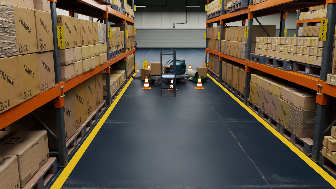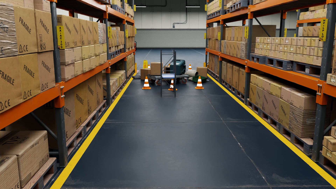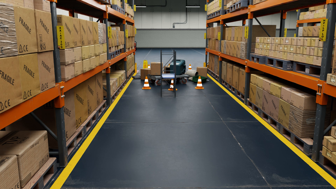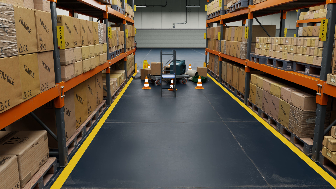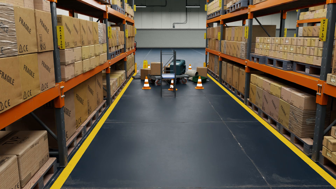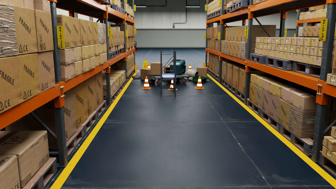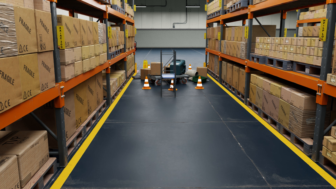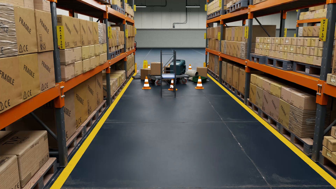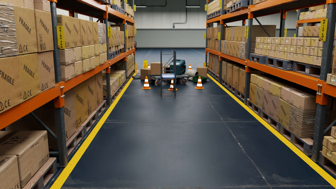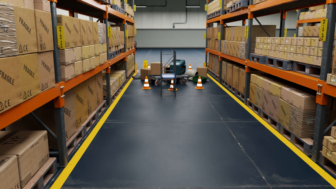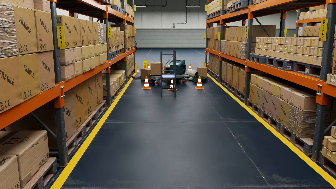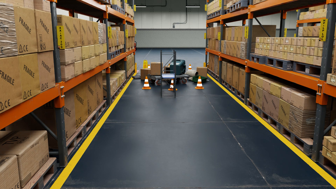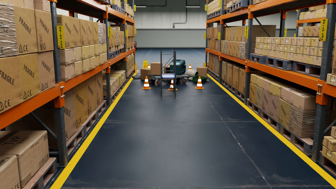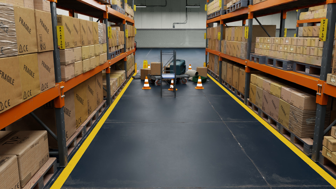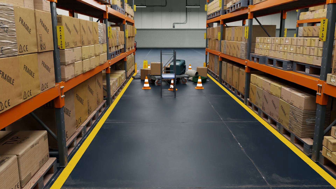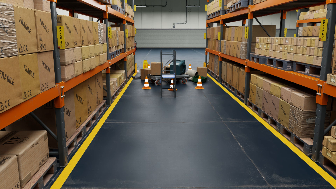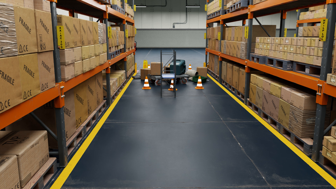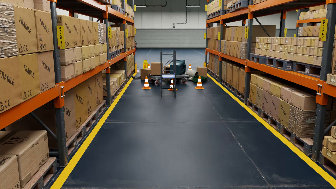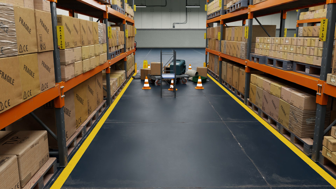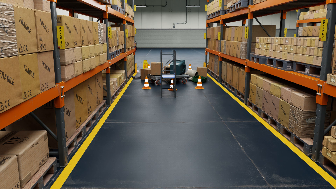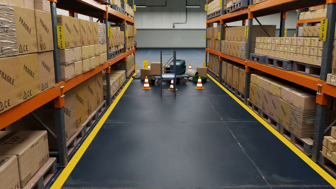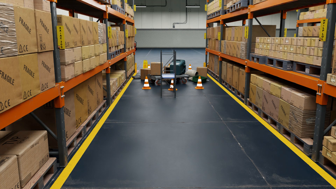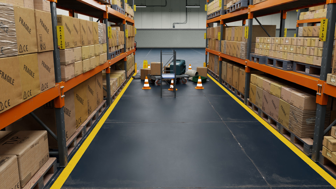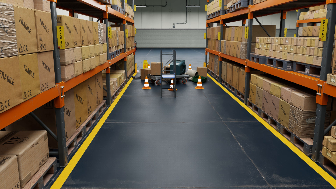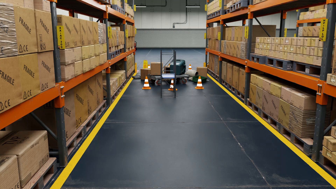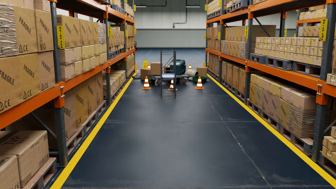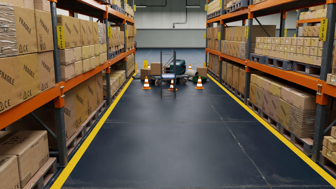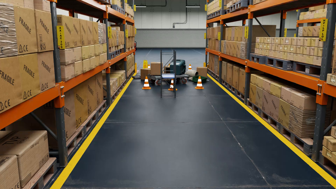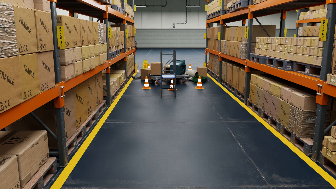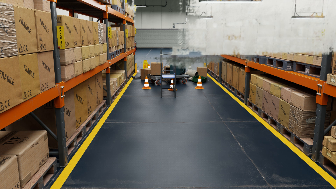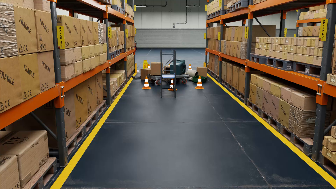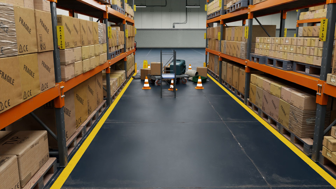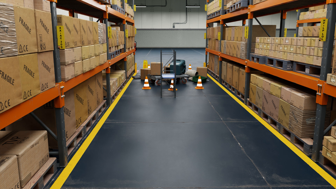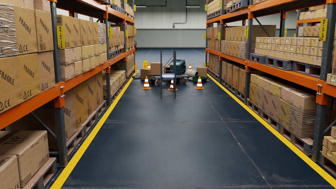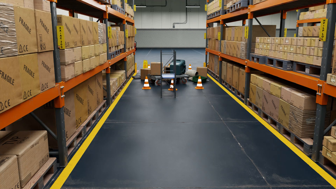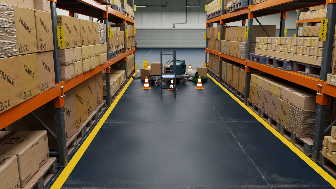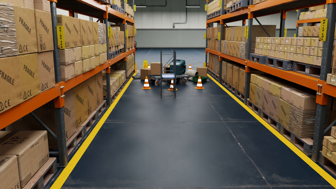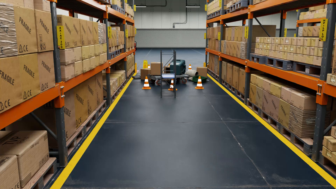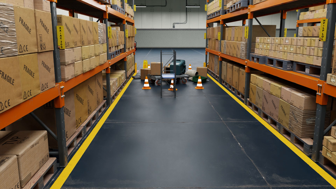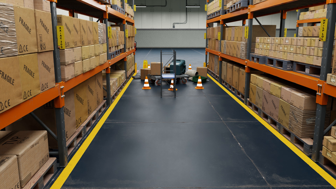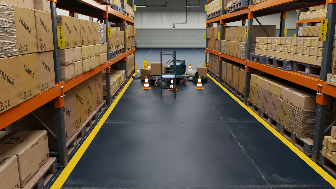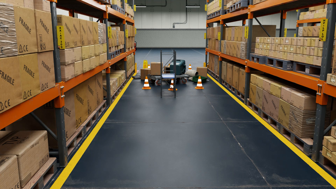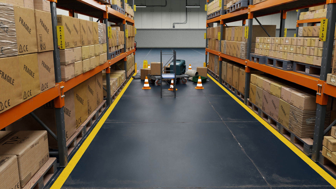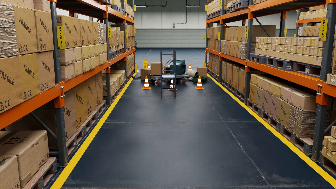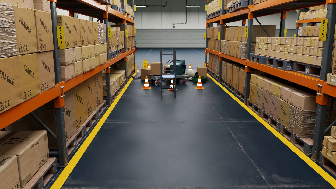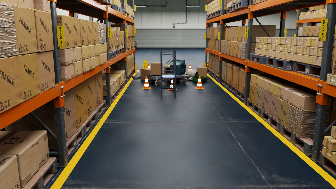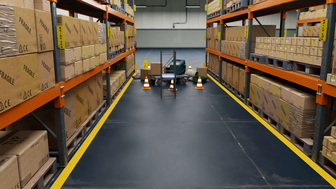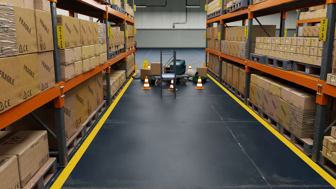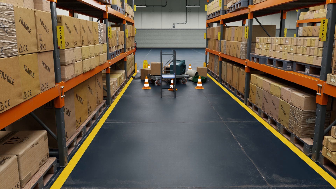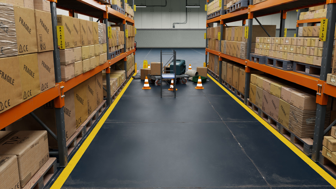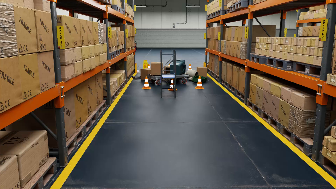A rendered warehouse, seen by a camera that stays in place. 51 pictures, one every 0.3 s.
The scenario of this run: A forklift runs into an object in its way.
